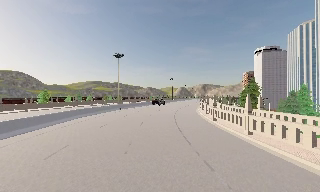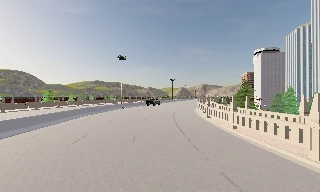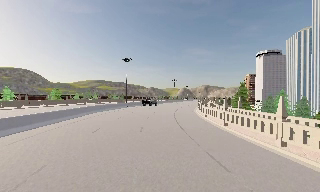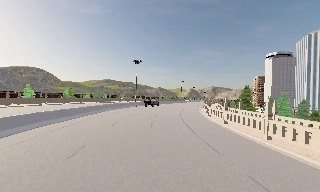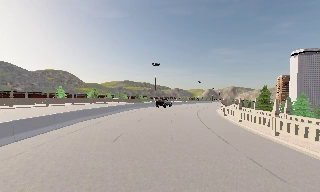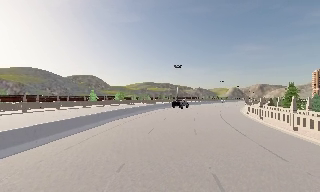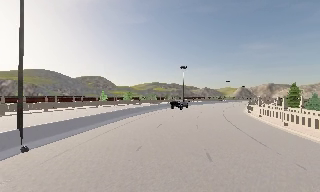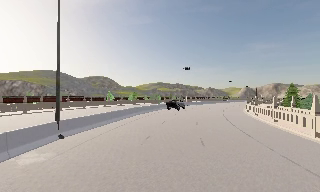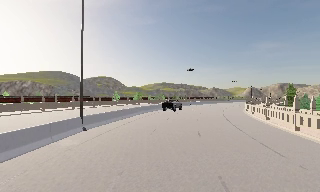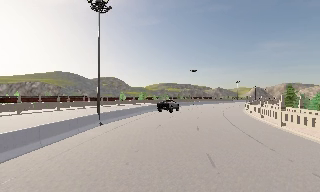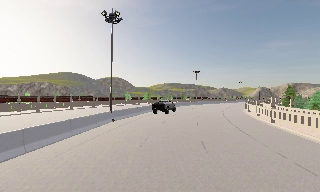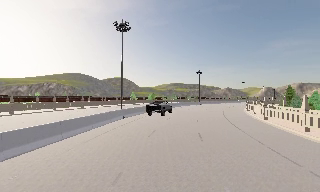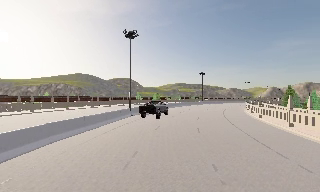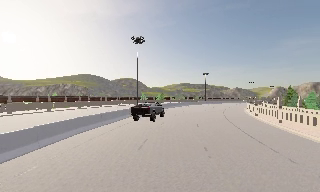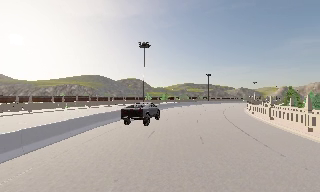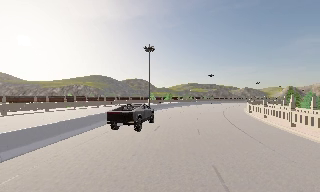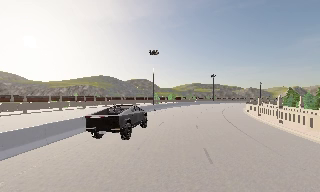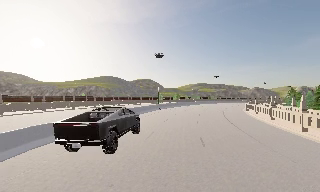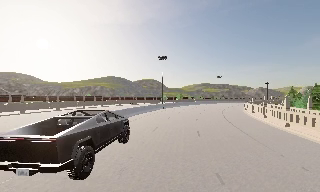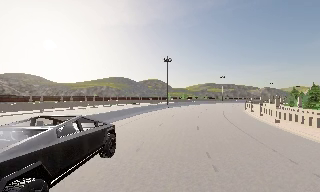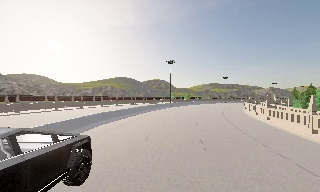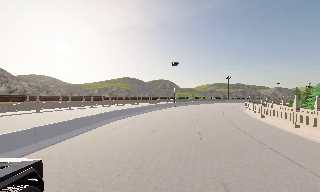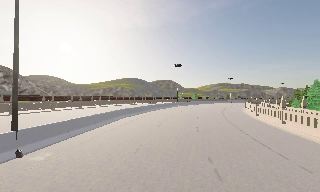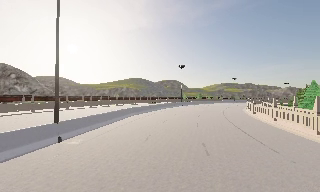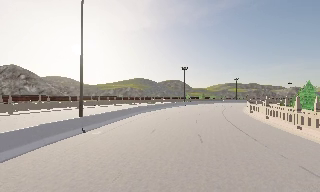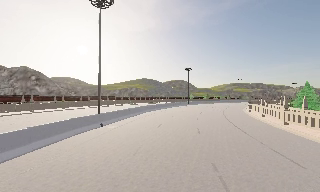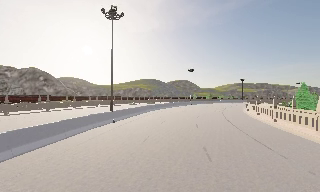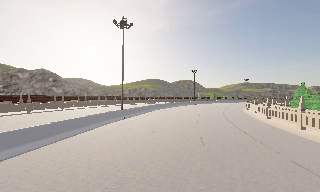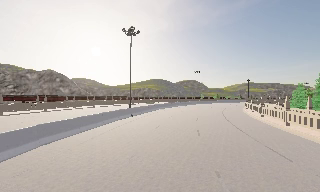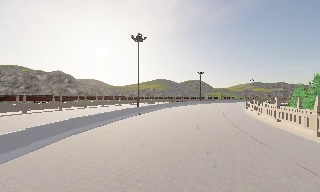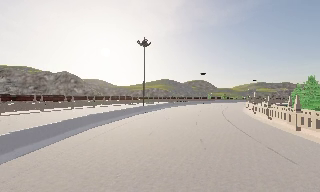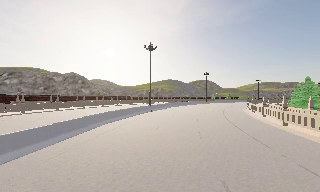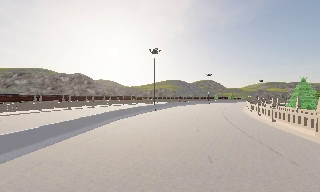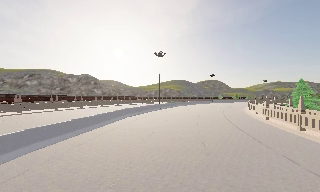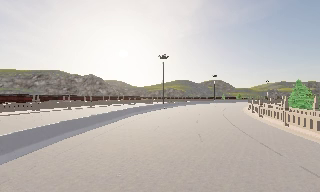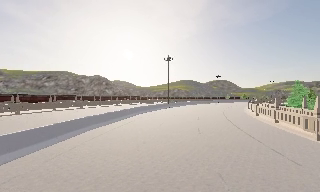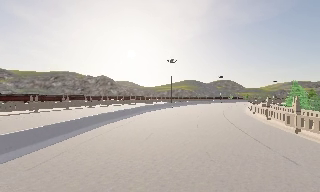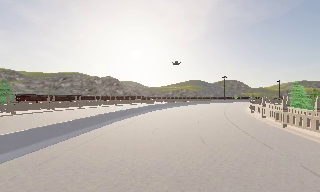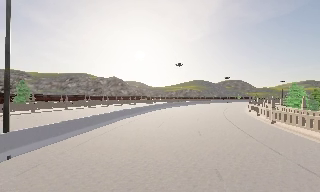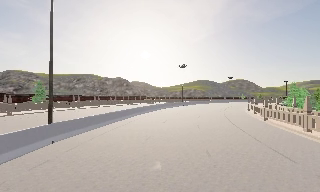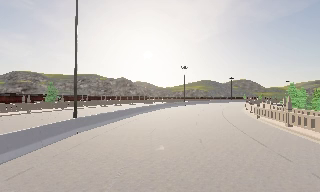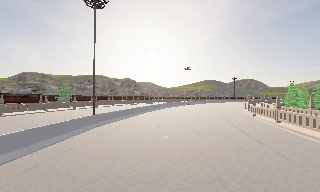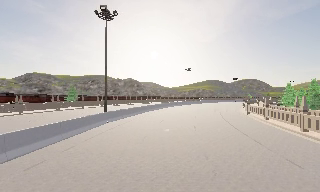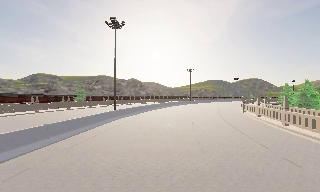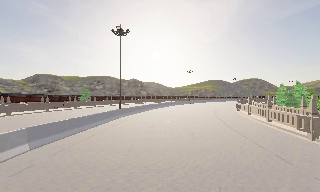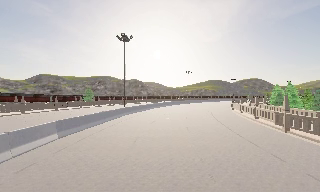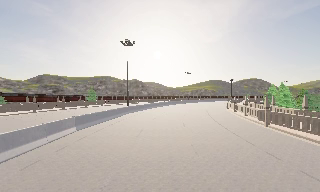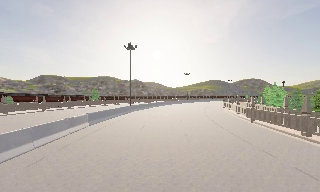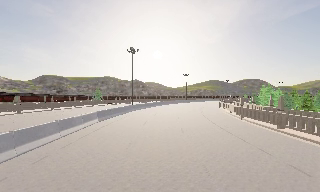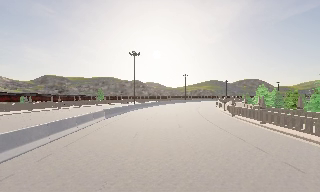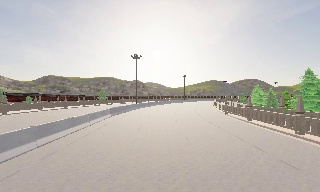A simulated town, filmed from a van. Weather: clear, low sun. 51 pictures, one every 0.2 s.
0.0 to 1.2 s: The camera pans to its left, which is counterclockwise from overhead, by about 20 degrees. It travels backward, about 14 m, so what stands in front gets smaller.
1.2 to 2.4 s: The camera travels backward, about 14 m, so what stands in front gets smaller.
2.4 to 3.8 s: The camera swings to its left by about 10 degrees, and the scene slides to the right. It travels backward, about 16 m, so what stands in front gets smaller.
3.8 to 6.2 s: The camera swings to its left by about 15 degrees, and the scene slides to the right. It travels backward, about 25 m, so what stands in front gets smaller.
6.2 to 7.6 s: The scene slides to the right, as the camera pans about 10 degrees to its left. It travels backward, about 16 m, so what stands in front gets smaller.
7.6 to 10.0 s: The camera travels backward, about 25 m, so what stands in front gets smaller.
The film runs backward here.
